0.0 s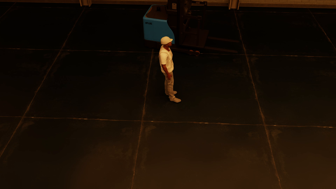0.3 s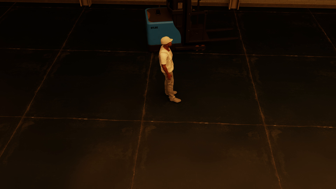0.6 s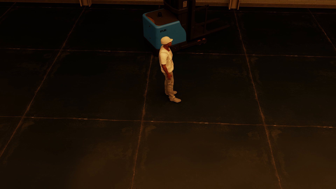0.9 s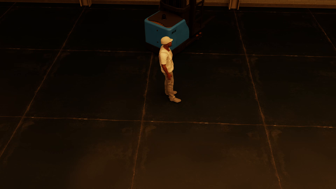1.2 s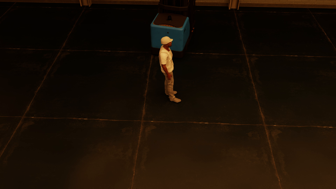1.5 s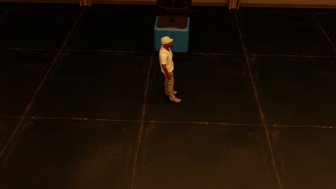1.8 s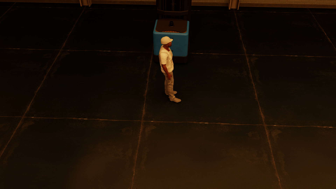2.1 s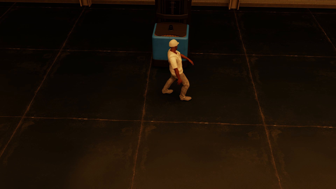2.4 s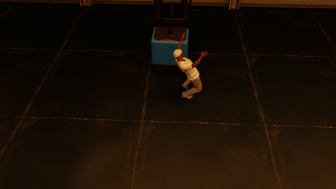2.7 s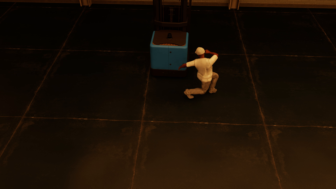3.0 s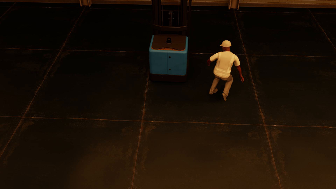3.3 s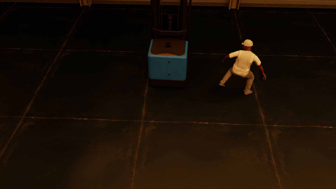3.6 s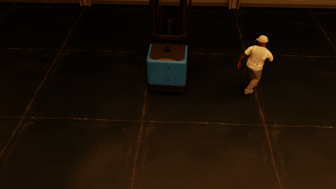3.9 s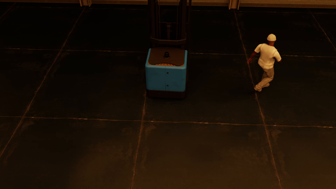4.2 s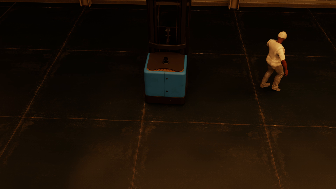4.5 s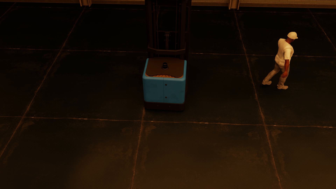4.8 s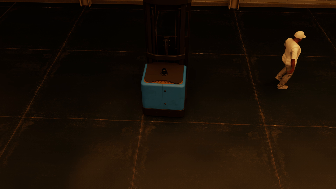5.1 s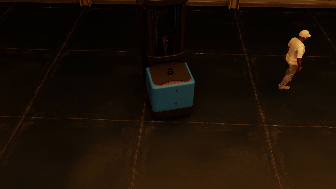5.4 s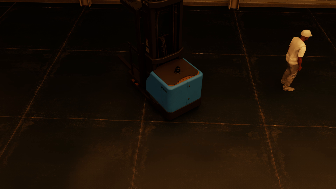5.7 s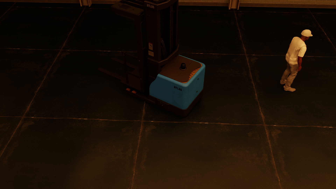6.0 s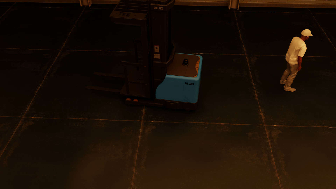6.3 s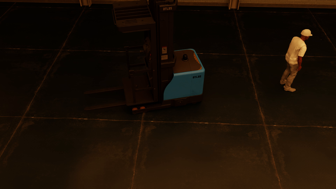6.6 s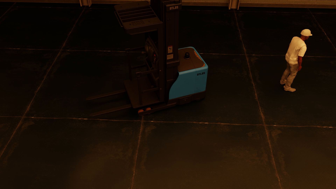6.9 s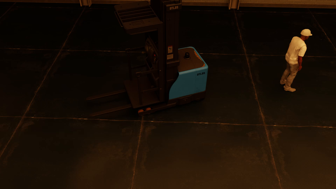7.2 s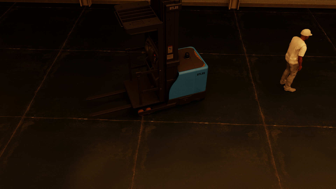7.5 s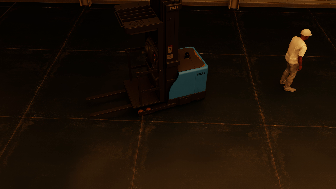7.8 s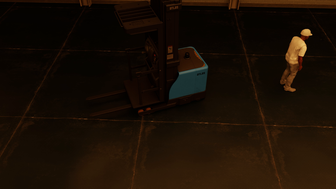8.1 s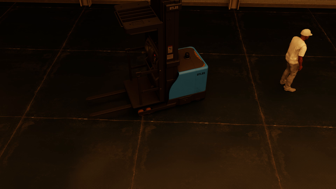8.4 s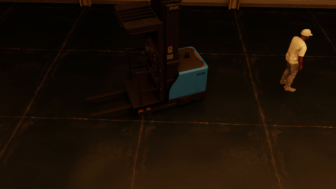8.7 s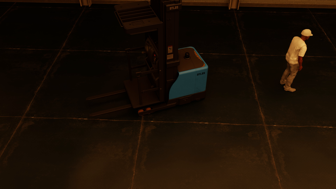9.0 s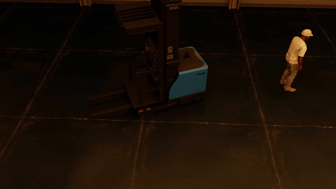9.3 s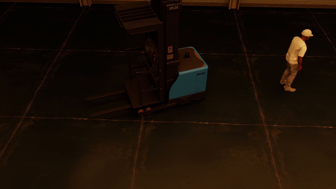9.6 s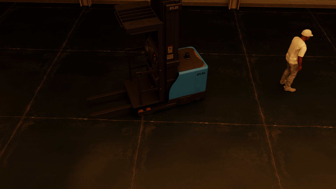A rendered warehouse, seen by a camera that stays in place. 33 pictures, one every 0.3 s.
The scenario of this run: Near miss between a forklift and a person.
